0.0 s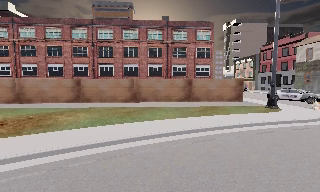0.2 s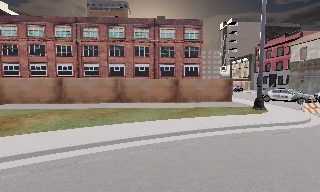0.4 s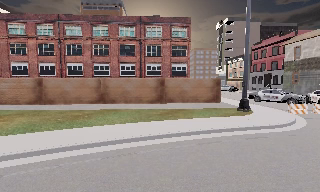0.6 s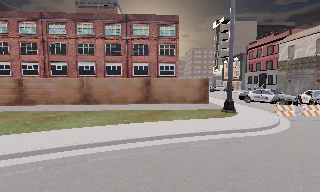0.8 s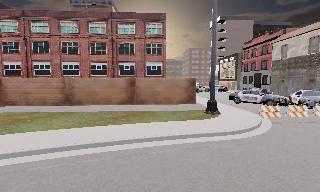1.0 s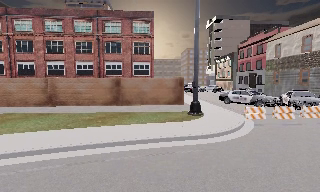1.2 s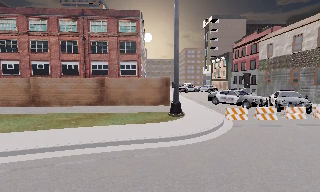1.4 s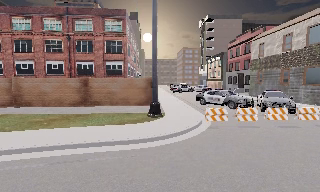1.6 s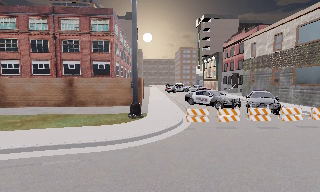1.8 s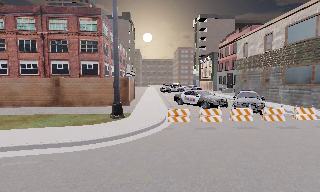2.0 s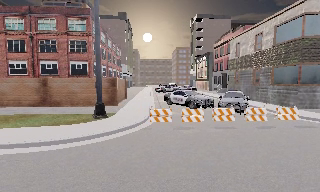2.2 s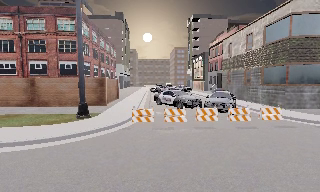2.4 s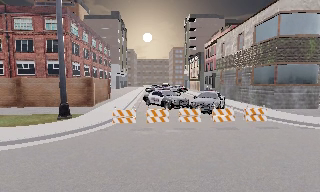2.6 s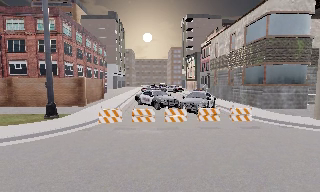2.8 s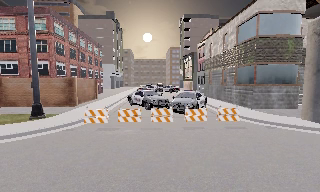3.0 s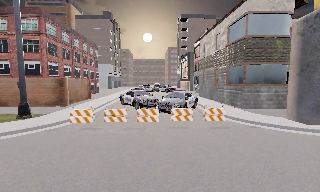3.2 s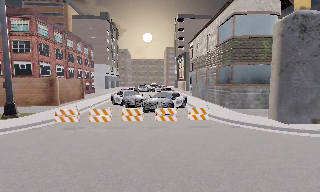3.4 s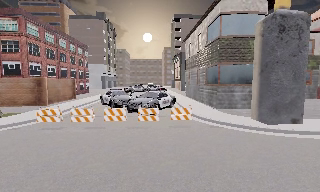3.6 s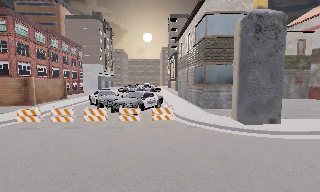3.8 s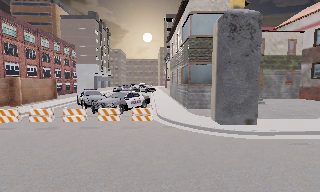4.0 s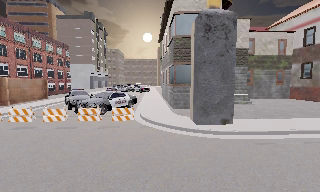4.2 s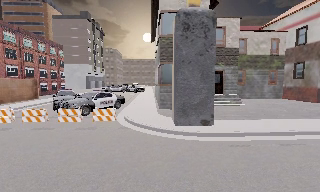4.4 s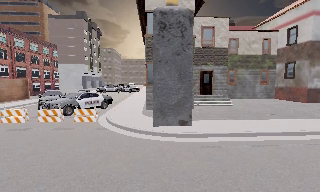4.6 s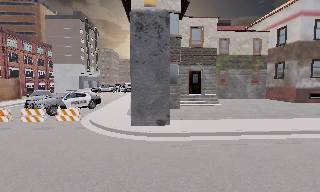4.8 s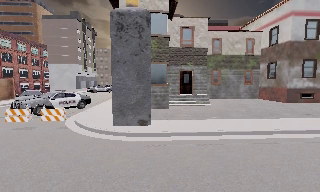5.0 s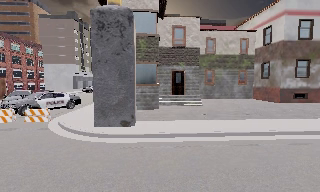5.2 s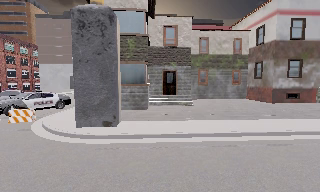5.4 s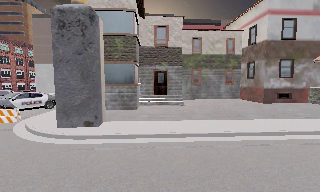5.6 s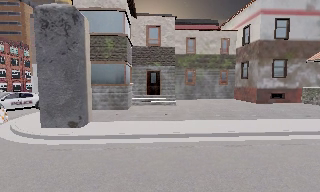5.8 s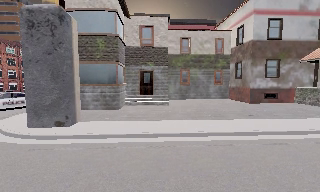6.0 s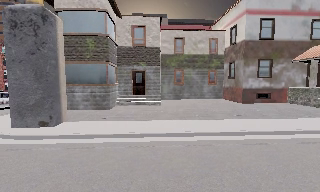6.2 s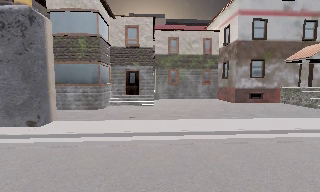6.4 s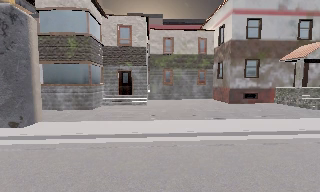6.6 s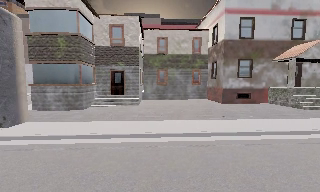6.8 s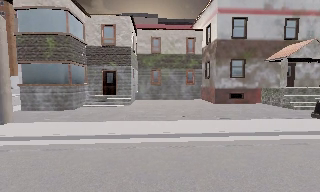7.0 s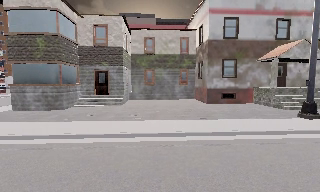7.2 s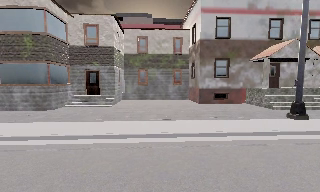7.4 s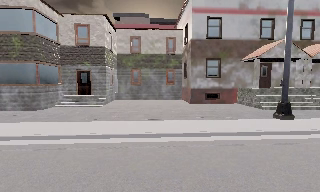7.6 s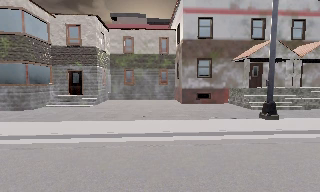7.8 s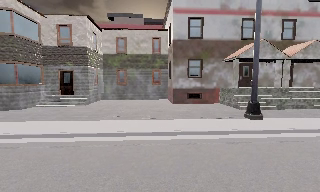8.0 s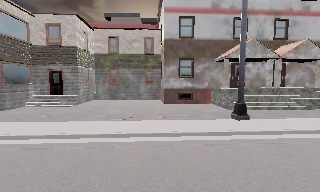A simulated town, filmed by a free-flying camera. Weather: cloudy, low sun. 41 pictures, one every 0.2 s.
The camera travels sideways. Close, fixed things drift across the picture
to the left.
0.0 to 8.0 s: The camera travels to its right, about 40 m, so close, fixed things drift to the left. It loses speed.
The film runs backward here.
